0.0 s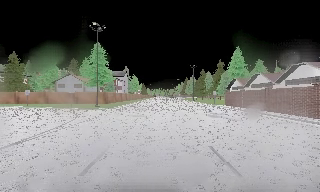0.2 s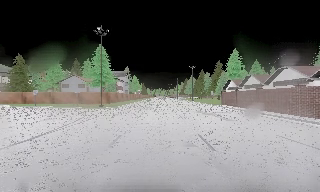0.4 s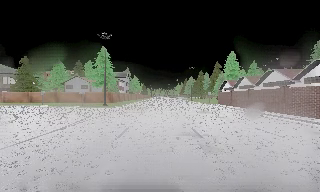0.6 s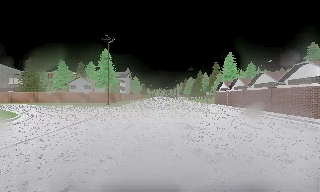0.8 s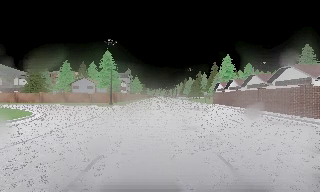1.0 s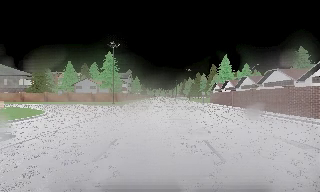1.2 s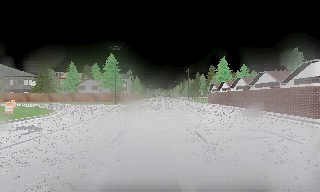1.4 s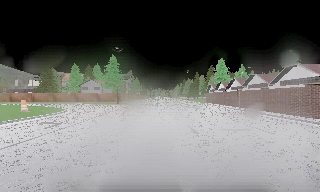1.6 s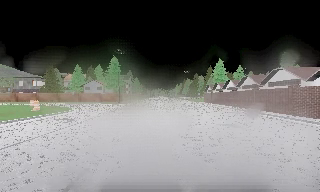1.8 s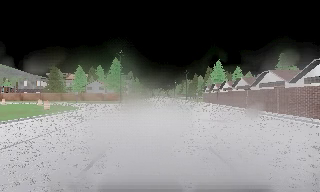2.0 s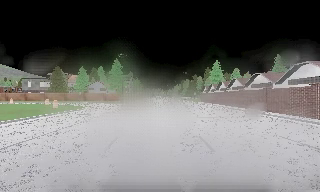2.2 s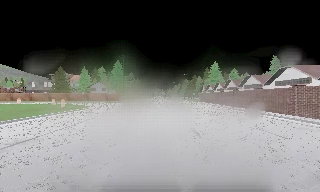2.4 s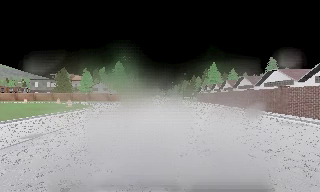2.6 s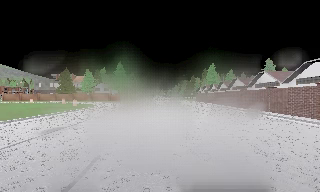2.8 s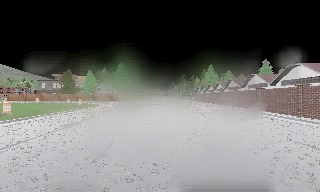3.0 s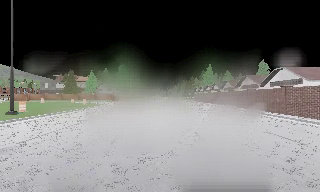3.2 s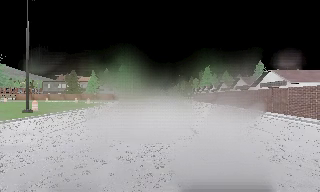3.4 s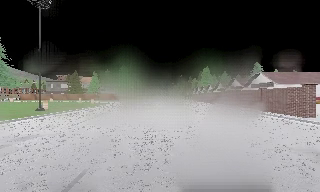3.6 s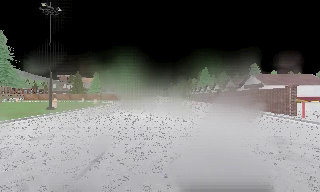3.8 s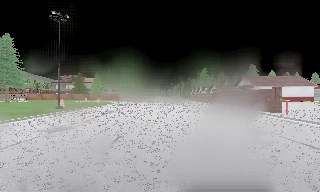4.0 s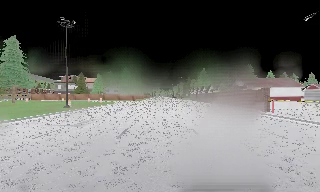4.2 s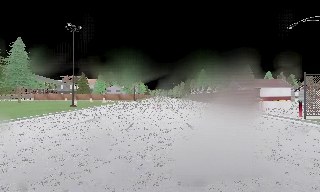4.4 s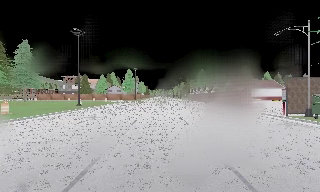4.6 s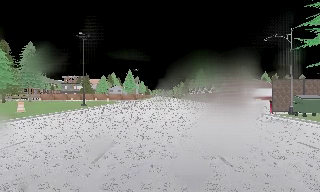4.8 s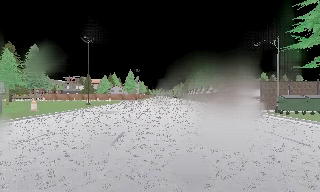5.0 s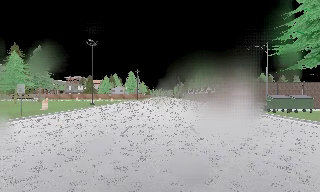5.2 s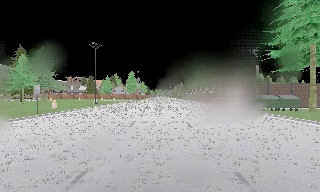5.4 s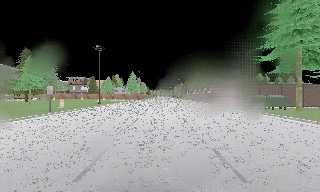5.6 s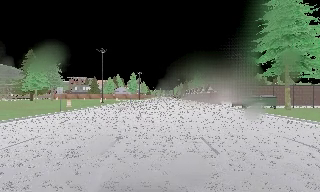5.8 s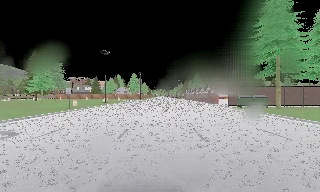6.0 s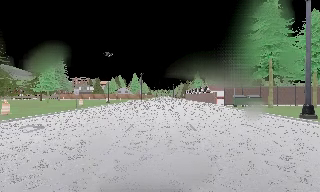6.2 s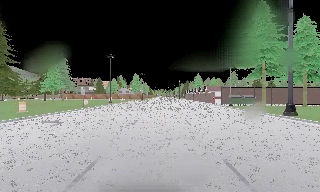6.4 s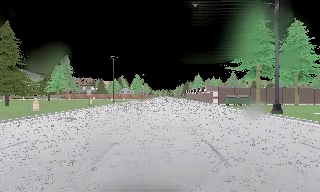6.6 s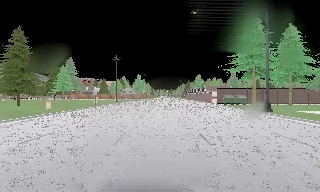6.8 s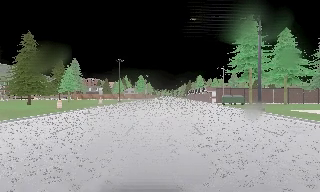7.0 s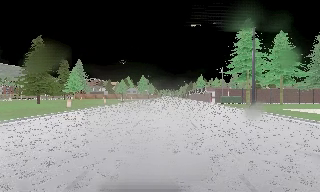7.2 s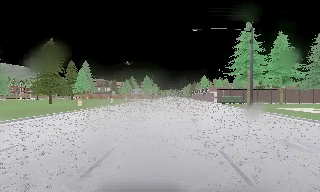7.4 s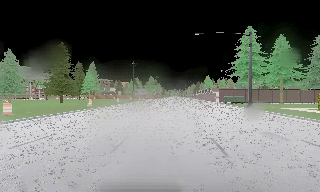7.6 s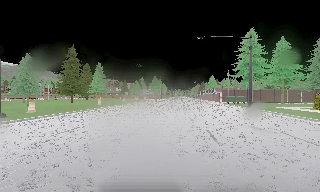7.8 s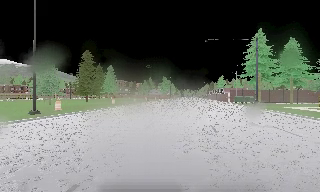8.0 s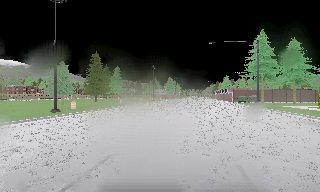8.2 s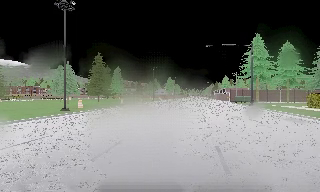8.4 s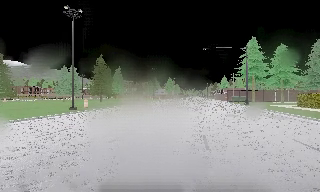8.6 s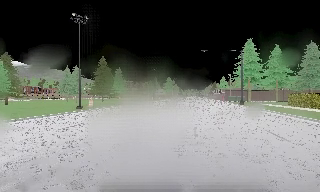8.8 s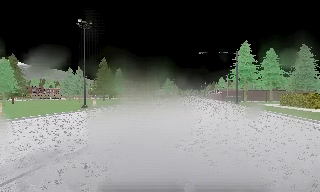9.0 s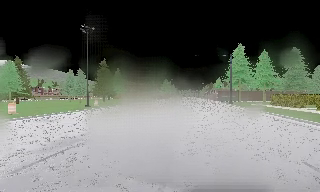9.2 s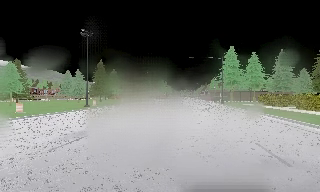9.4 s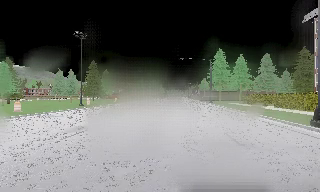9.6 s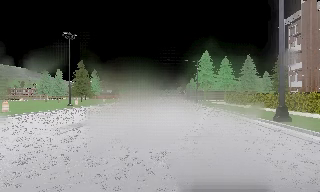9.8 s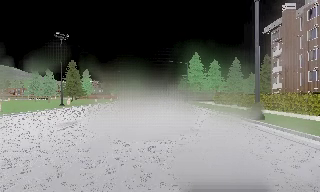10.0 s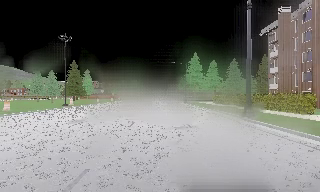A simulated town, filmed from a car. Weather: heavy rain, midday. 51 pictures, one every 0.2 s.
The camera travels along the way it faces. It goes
backward.
0.0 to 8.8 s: The camera swings to its left by about 10 degrees, and the scene slides to the right. It travels backward, about 70 m, so what stands in front gets smaller.
8.8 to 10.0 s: The camera swings to its right by about 10 degrees, and the scene slides to the left. It travels backward, about 8 m, so what stands in front gets smaller. It loses speed.
The film runs backward here.
